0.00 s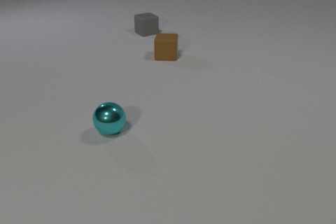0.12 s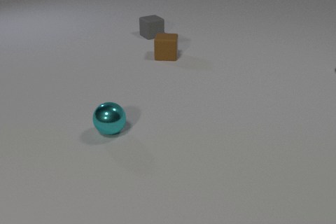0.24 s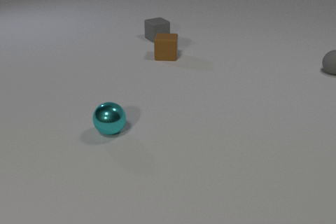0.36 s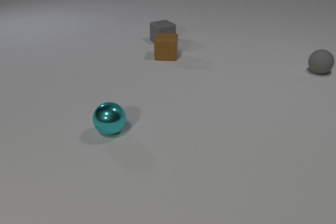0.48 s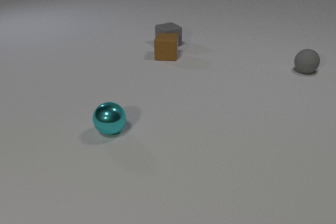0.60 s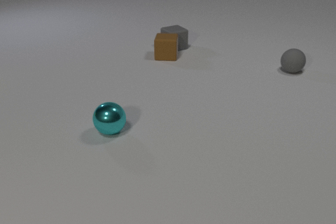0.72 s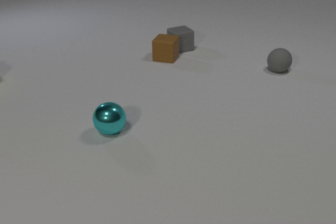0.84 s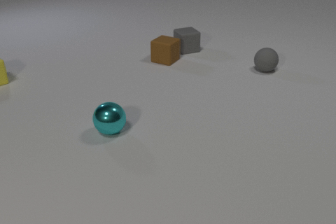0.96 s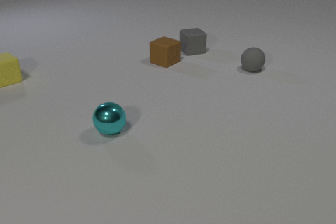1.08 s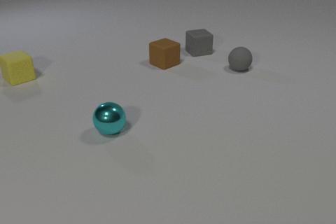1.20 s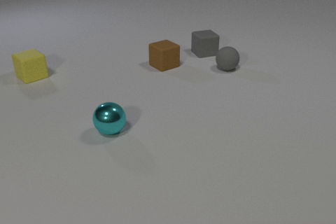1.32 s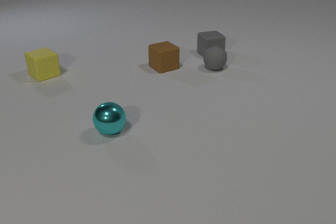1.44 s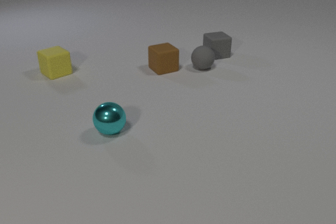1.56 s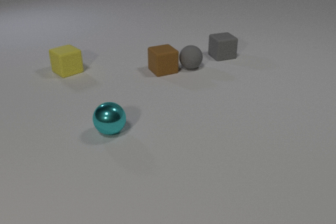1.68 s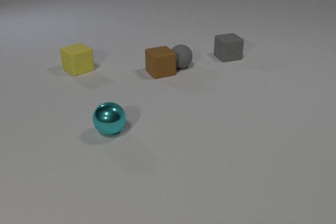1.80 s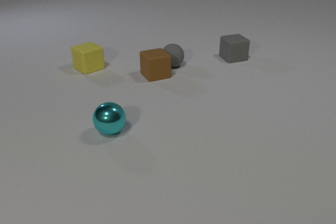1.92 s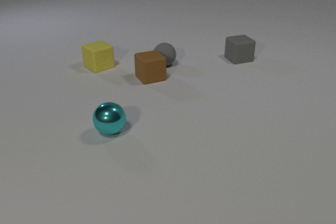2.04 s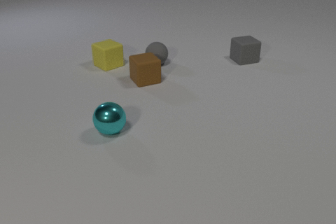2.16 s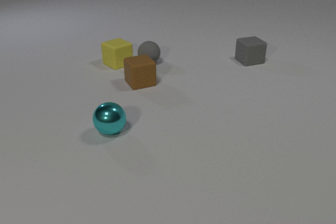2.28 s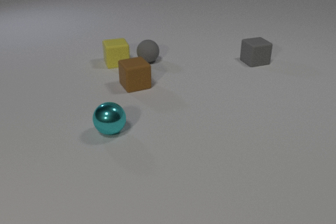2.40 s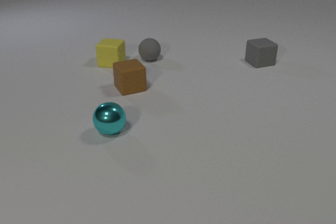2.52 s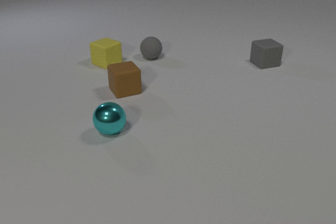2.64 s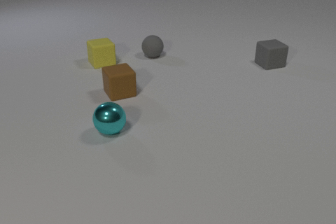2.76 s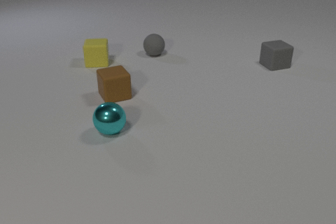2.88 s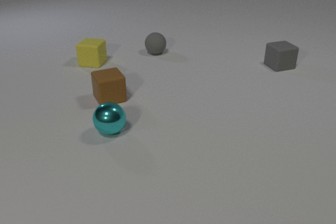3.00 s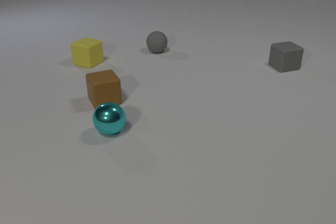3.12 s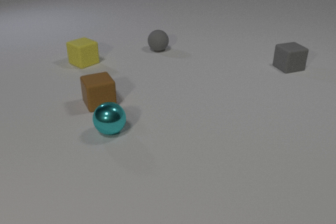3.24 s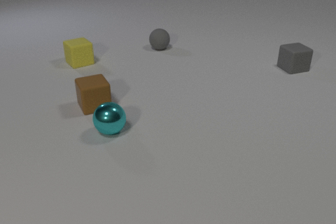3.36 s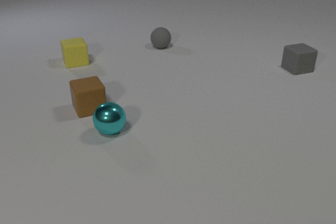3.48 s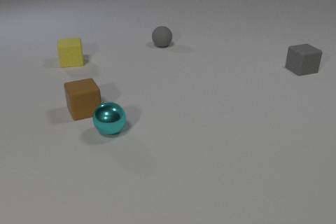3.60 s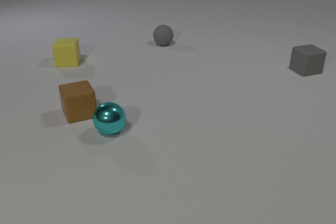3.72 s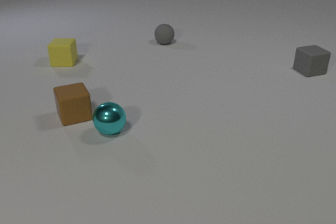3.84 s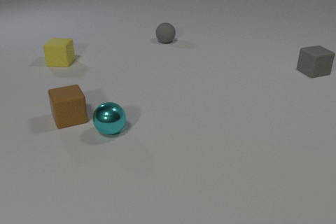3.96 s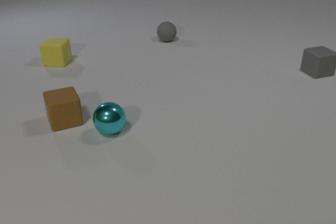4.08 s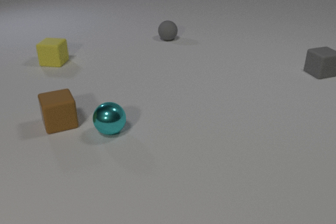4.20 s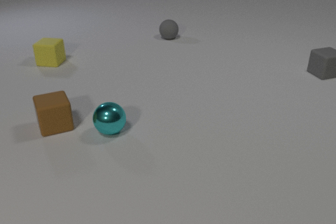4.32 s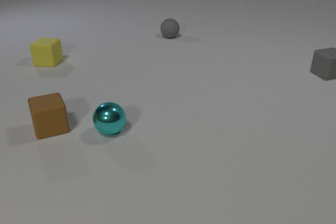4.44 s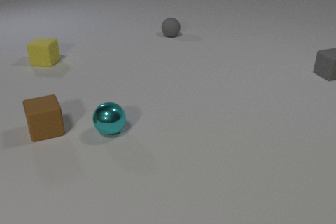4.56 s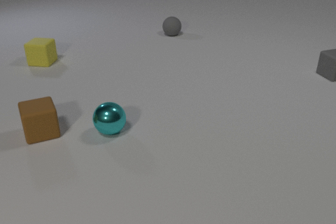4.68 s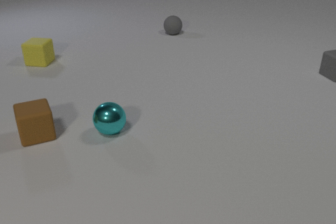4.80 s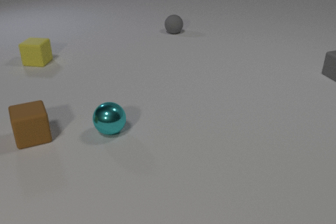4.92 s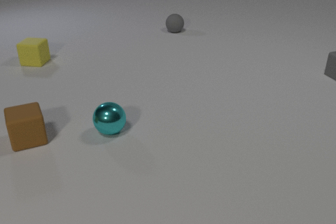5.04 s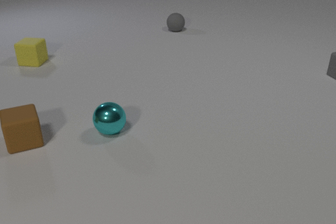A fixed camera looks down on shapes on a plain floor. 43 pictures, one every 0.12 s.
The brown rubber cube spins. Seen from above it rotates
clockwise.
The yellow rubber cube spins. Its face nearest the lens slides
to the left.
0.00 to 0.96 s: The gray rubber sphere comes in at the right edge, rolls to the left. The gray rubber cube slides toward the camera and to the right. The brown rubber cube slides toward the camera, spins so that its near face slides to the left, clockwise seen from above. The yellow rubber cube comes in at the left edge, slides to the right. The gray rubber cube and the brown rubber cube collide.
0.96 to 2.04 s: The gray rubber sphere rolls to the left. The gray rubber cube slides to the right. The brown rubber cube slides toward the camera and to the left, spins so that its near face slides to the left, clockwise seen from above. The yellow rubber cube slides to the right. The gray rubber sphere and the brown rubber cube collide.
2.04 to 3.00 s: The gray rubber sphere rolls away from the camera. The gray rubber cube slides to the right. The brown rubber cube slides toward the camera and to the left. The yellow rubber cube slides to the left and away from the camera, spins so that its near face slides to the left, clockwise seen from above. The gray rubber sphere and the yellow rubber cube collide.
3.00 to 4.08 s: The gray rubber sphere rolls away from the camera. The gray rubber cube slides to the right. The brown rubber cube slides to the left and toward the camera. The yellow rubber cube slides to the left, spins so that its near face slides to the left, clockwise seen from above.
4.08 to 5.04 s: The gray rubber sphere rolls away from the camera. The gray rubber cube slides to the right. The brown rubber cube slides to the left and toward the camera. The yellow rubber cube slides to the left.
What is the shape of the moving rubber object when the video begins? cube.
Are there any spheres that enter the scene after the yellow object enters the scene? no.
What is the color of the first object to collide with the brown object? gray.
